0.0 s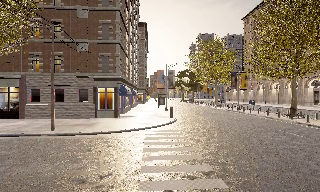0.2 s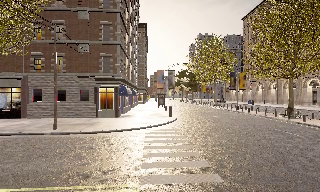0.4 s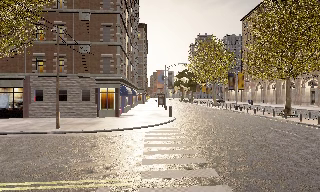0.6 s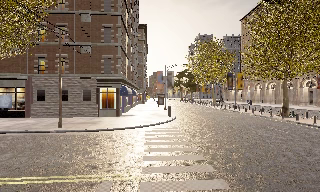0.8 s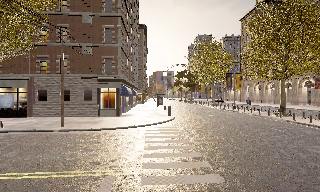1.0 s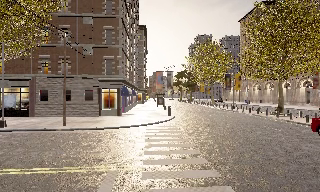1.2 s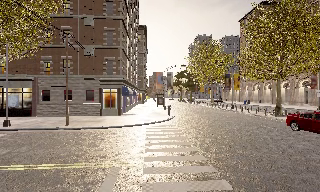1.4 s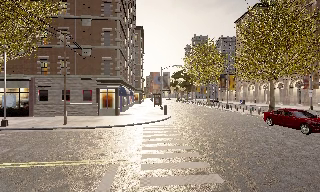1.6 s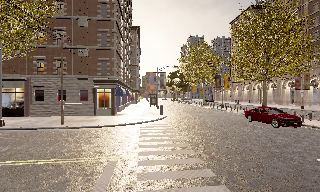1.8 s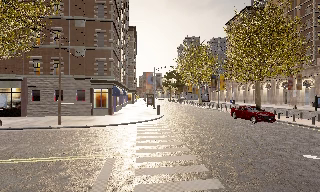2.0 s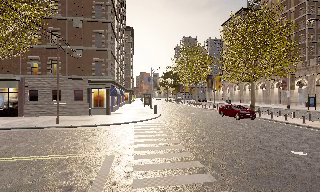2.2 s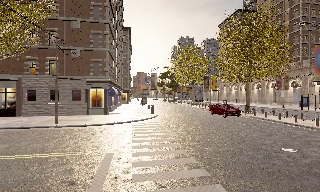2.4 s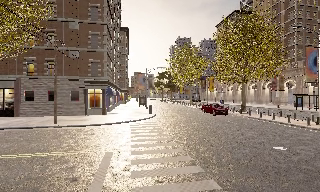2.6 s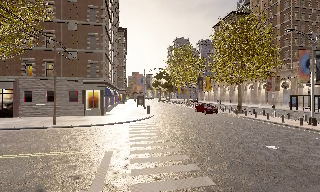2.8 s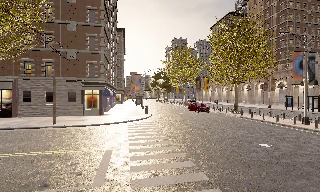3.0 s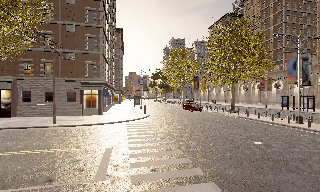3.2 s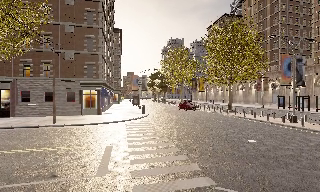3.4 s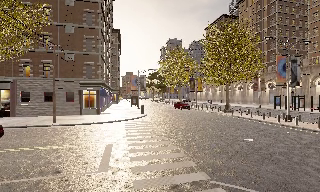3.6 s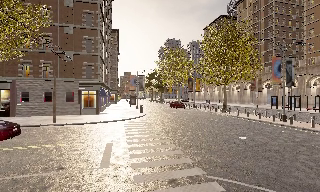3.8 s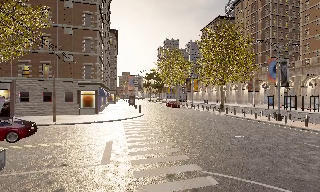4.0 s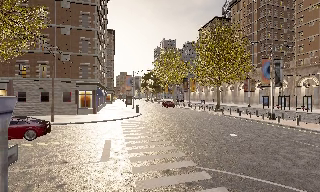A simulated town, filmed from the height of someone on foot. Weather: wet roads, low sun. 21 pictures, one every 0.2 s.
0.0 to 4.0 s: The camera pans to its right, which is clockwise from overhead, by about 10 degrees. It travels backward, about 6 m, so what stands in front gets smaller.
The film runs backward here.
